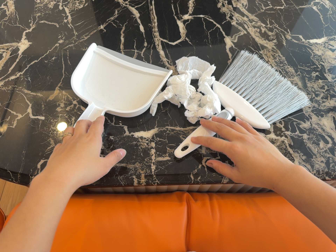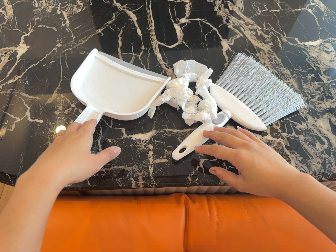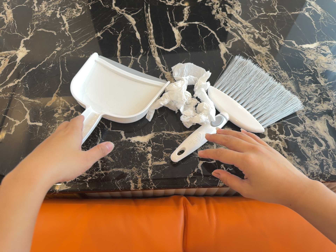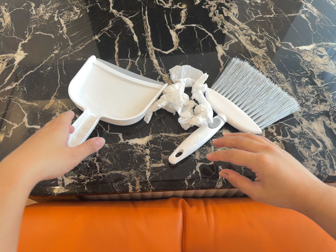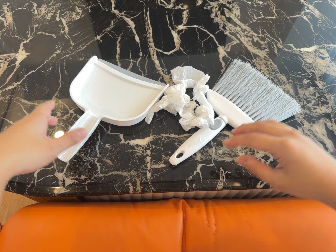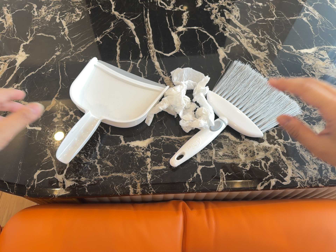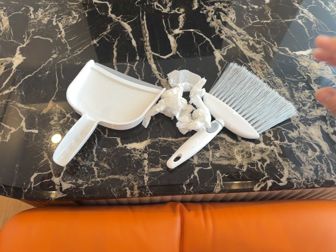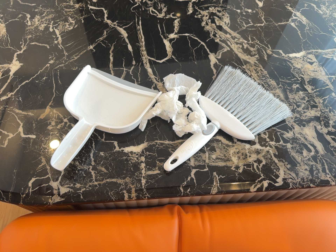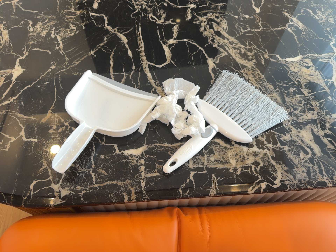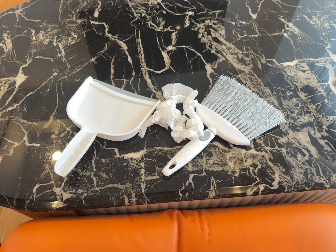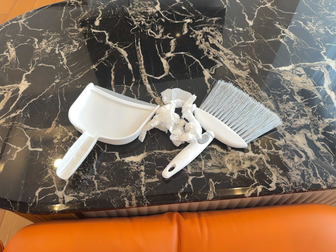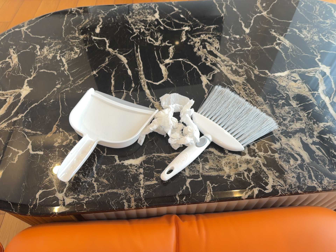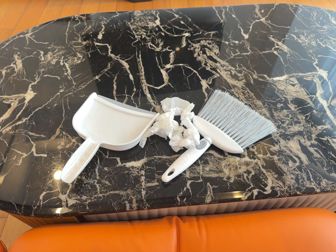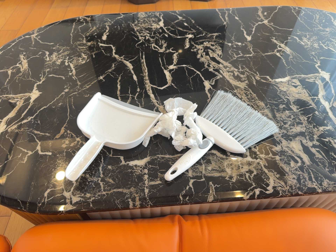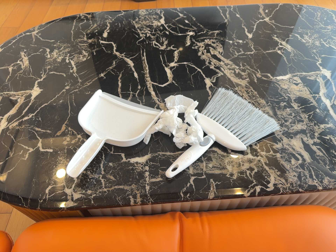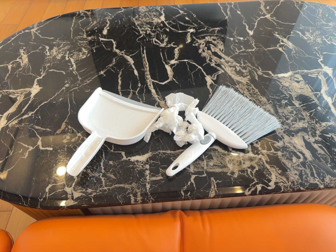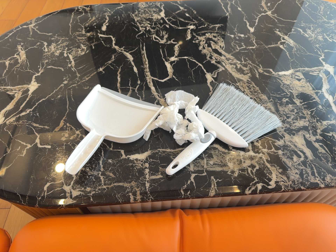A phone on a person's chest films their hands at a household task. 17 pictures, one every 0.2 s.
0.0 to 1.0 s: The camera keeps its place and its aim.
1.0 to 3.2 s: The camera travels backward, about 6 cm, so what stands in front gets smaller.
The film runs backward here.
